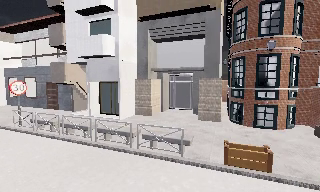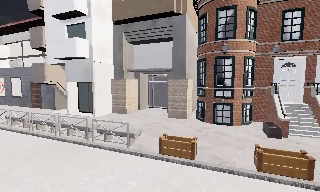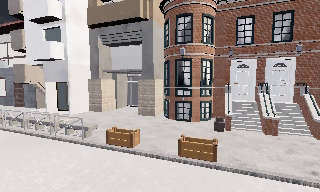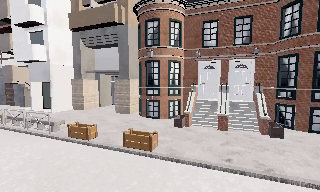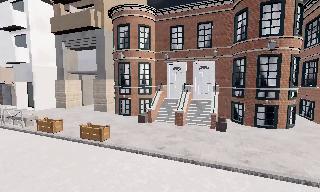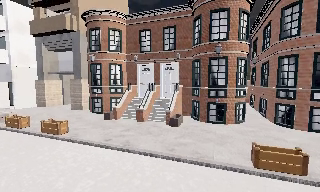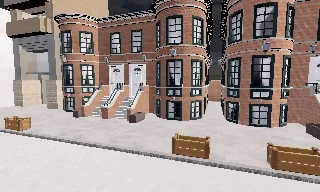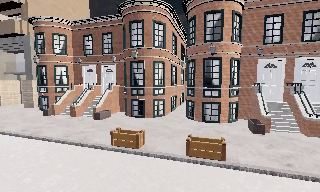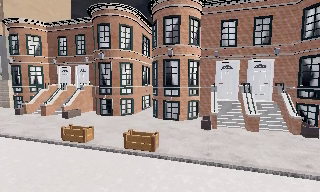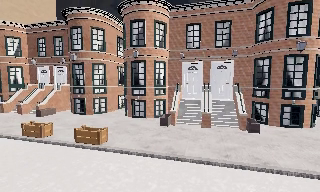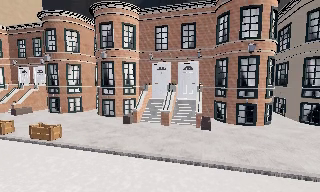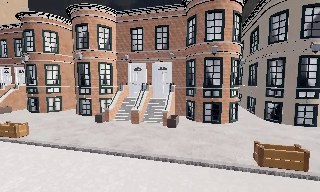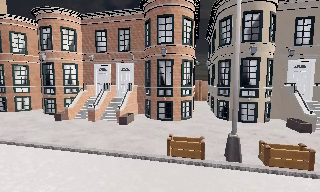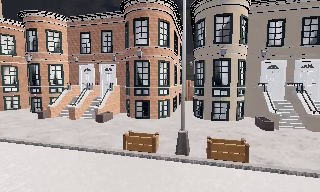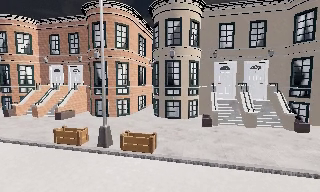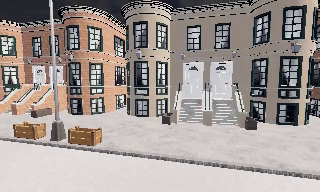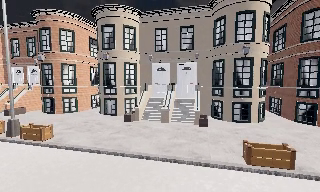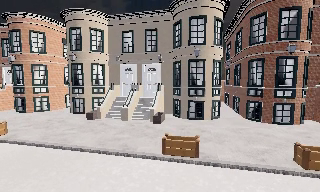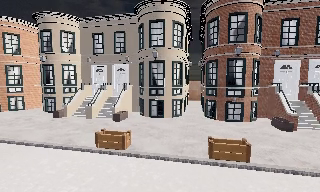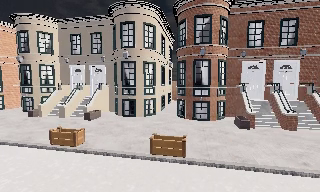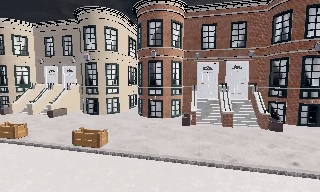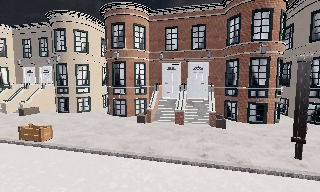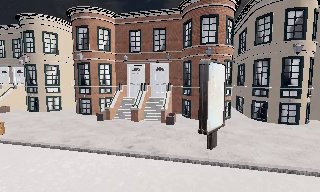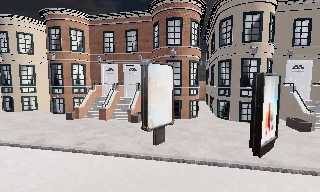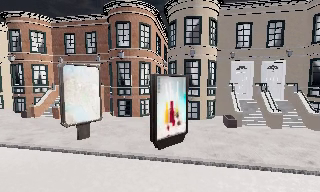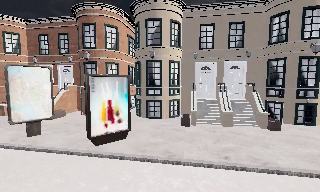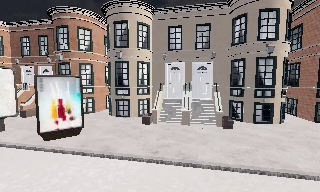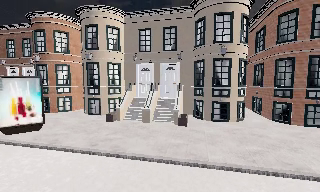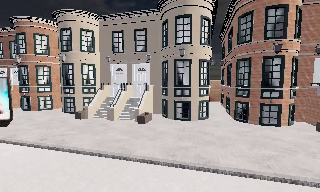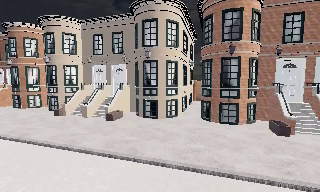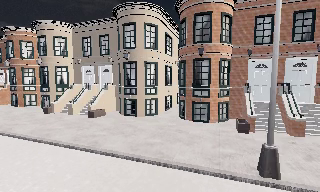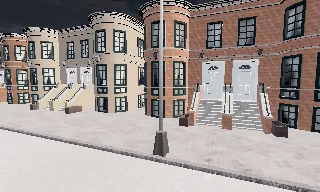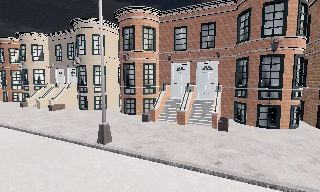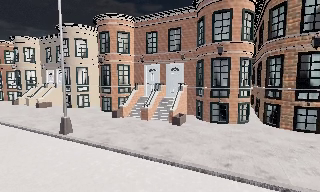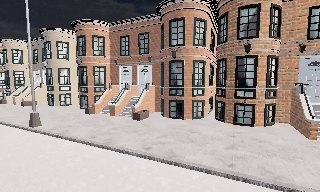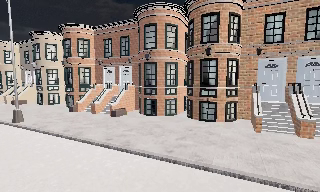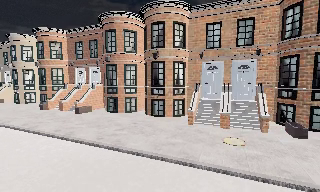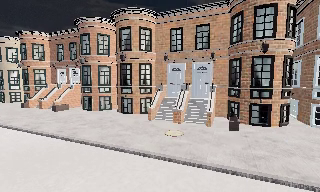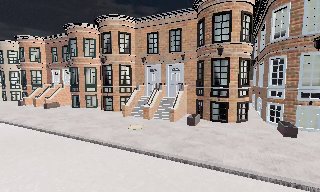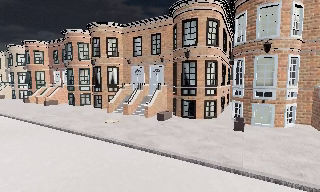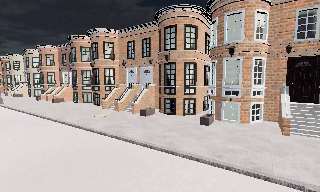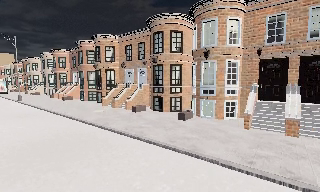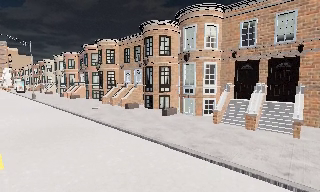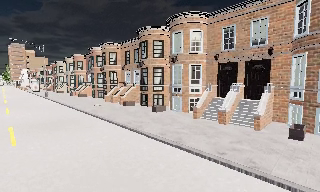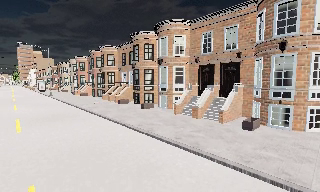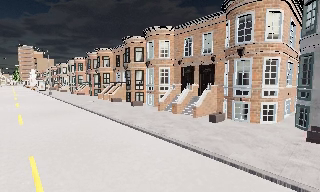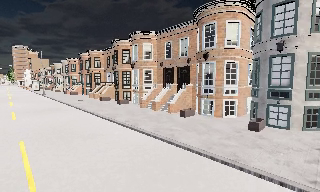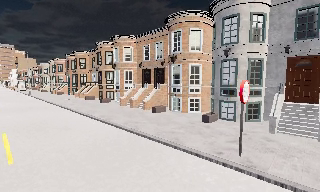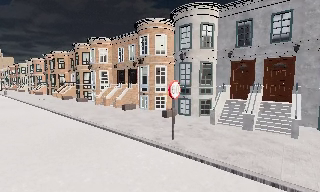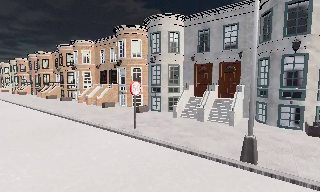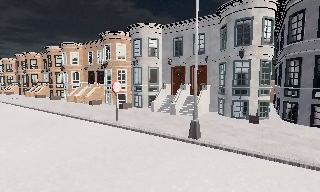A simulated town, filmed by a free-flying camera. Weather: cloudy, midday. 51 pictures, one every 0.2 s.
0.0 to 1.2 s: The camera travels to its right and backward, about 12 m, so close, fixed things drift to the left.
1.2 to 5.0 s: The camera travels to its right, about 40 m, so close, fixed things drift to the left.
5.0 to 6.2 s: The camera pans to its left, which is counterclockwise from overhead, by about 10 degrees. It travels to its right, about 14 m, so close, fixed things drift to the left.
6.2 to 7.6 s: The camera travels to its right and backward, about 16 m, so close, fixed things drift to the left.
7.6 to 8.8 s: The camera pans to its left, which is counterclockwise from overhead, by about 20 degrees. It travels to its right and backward, about 12 m, so close, fixed things drift to the left.
8.8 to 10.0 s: The scene slides to the left, as the camera pans about 15 degrees to its right. It travels backward and to its right, about 11 m, so what stands in front gets smaller.
The film runs forward here.
